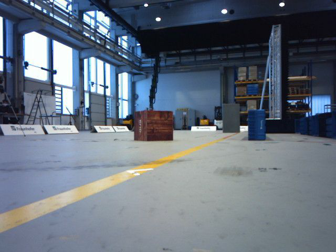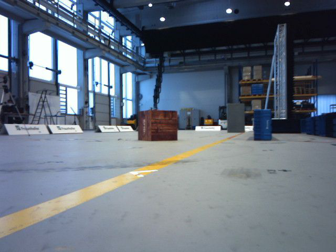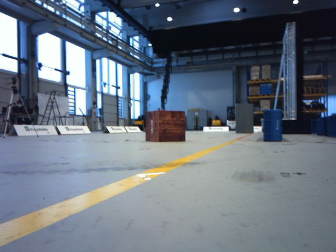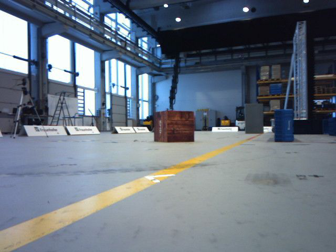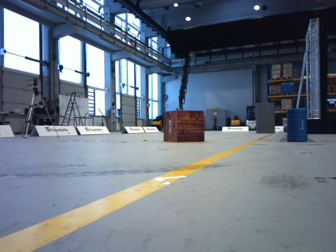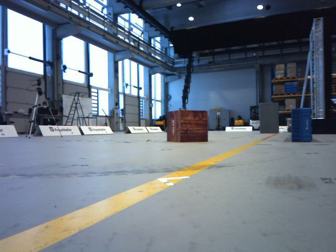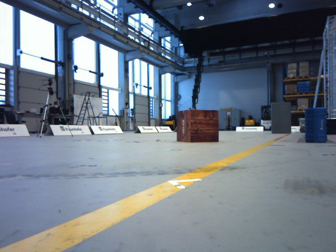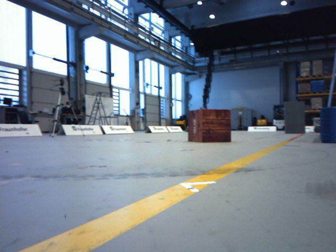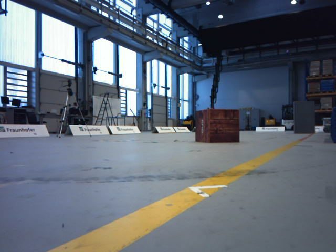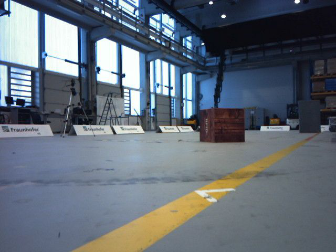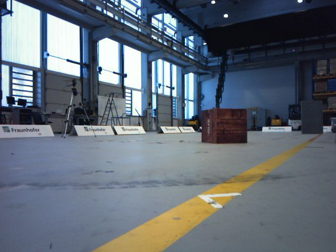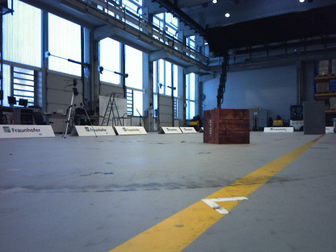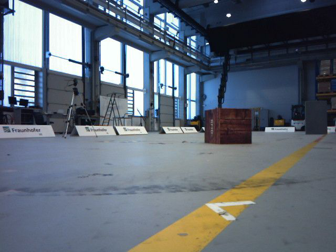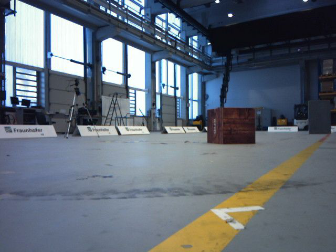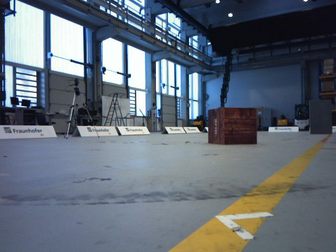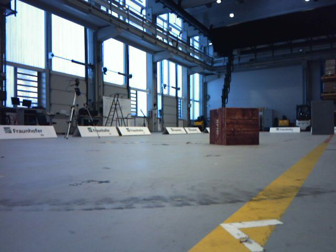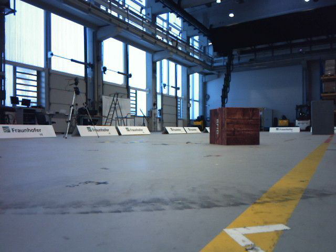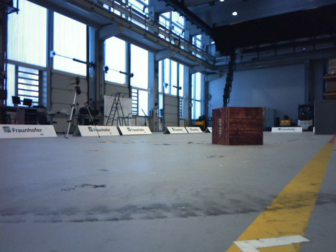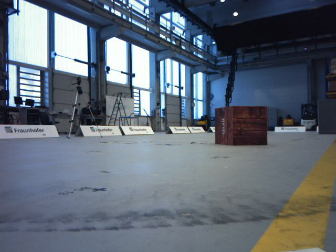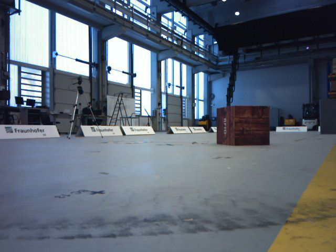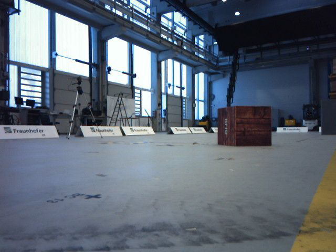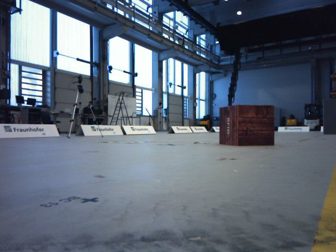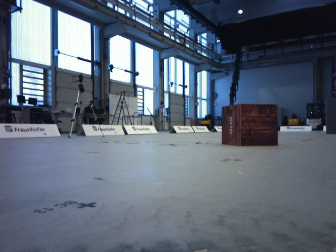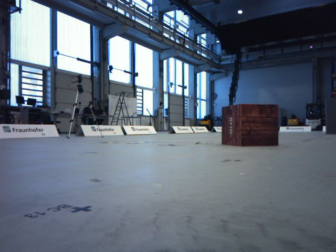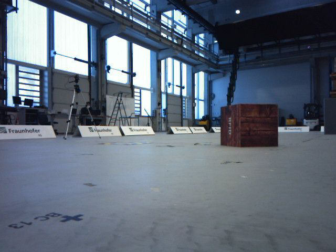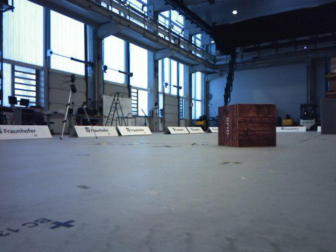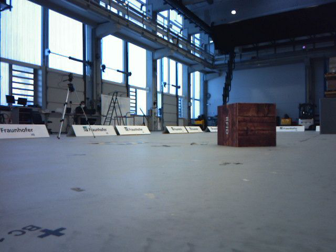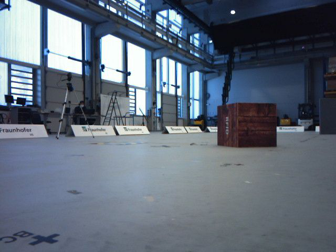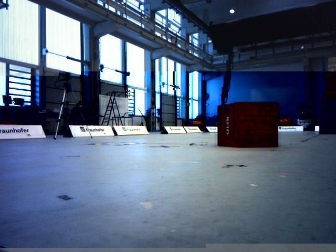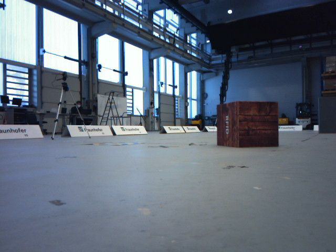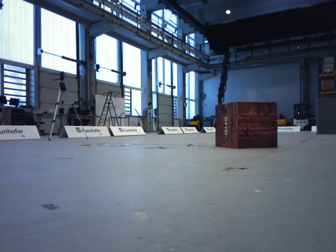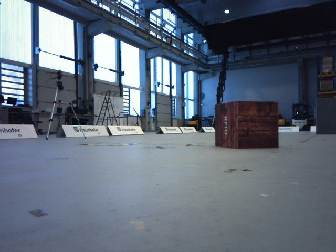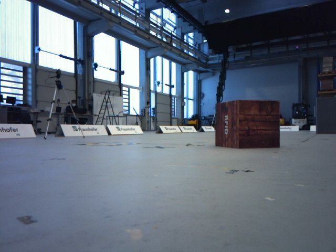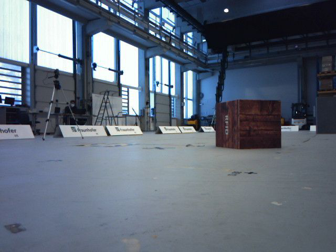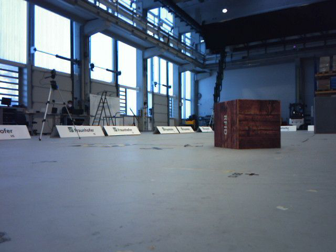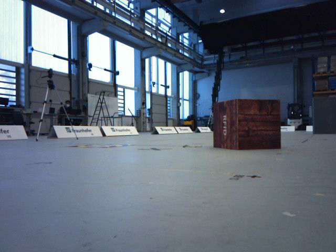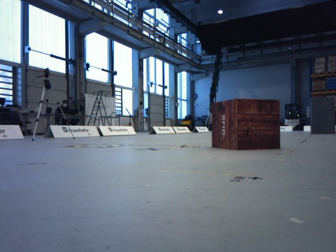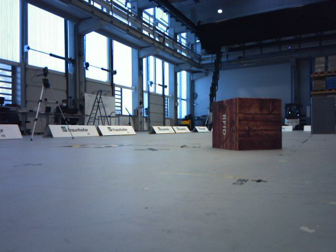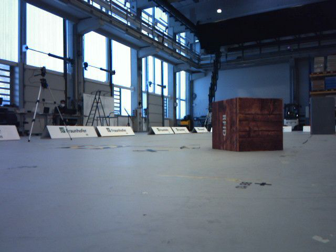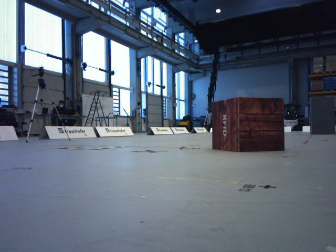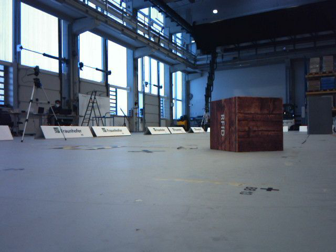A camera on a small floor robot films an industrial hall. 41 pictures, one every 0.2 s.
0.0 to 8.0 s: The camera swings to its left by about 10 degrees, and the scene slides to the right. It travels forward, about 1.6 m, so what stands in front looms larger.
The film runs forward here.
